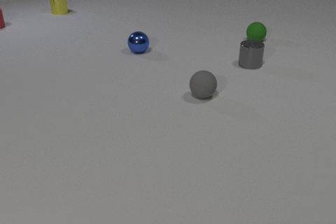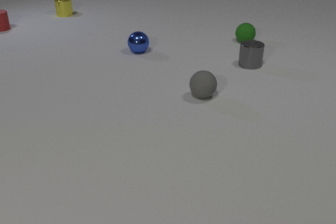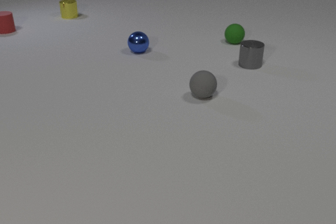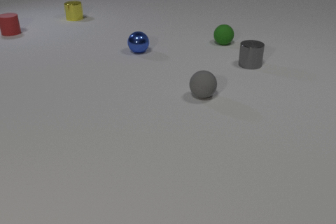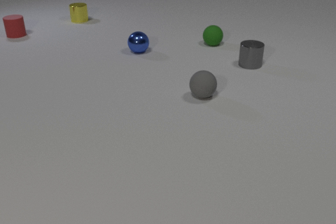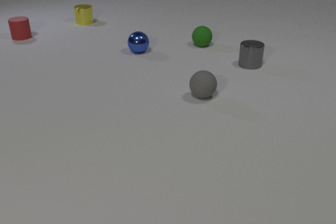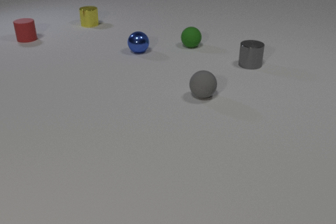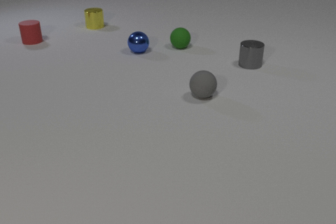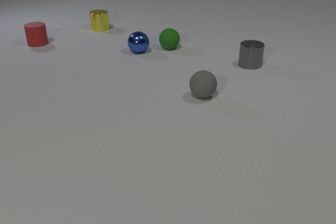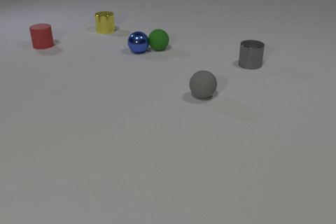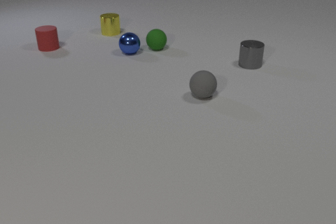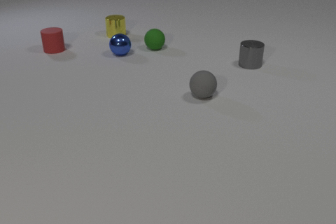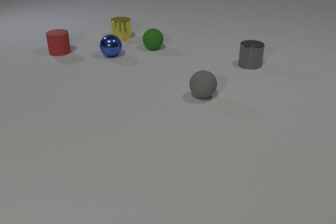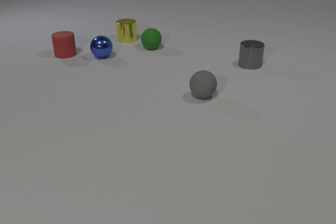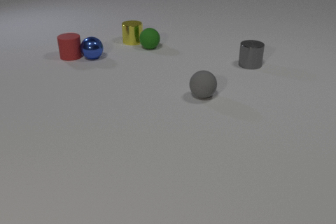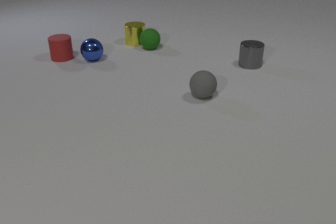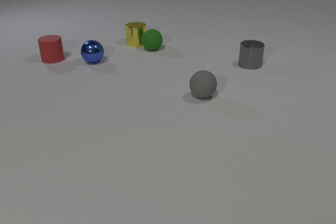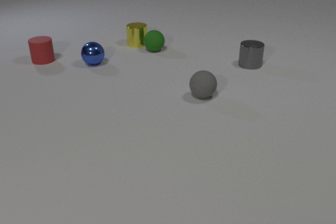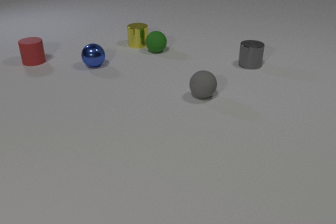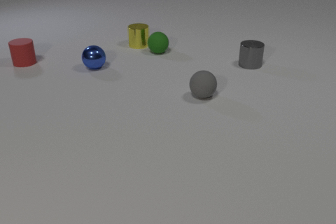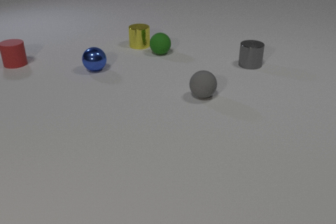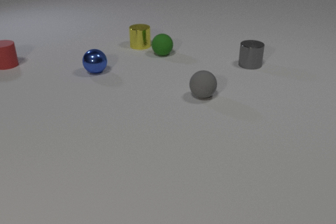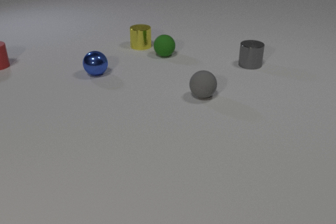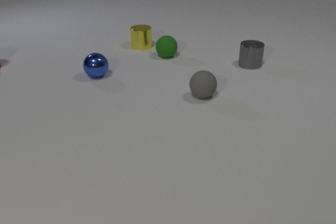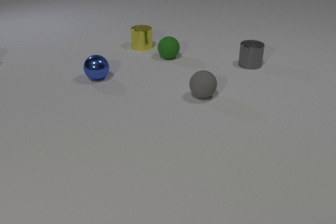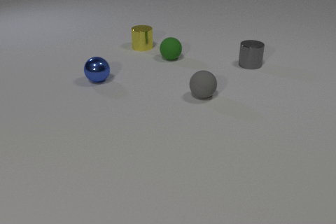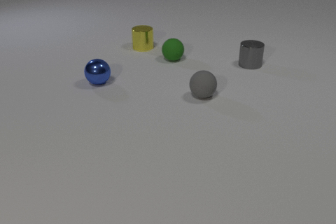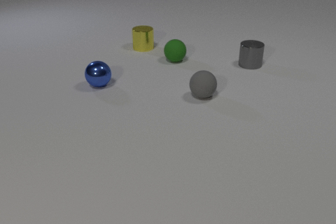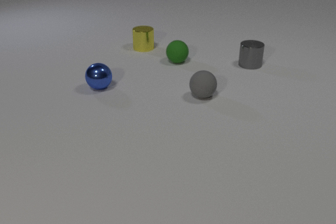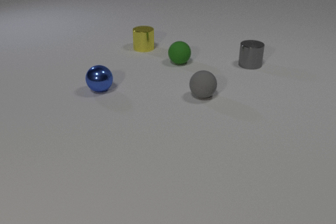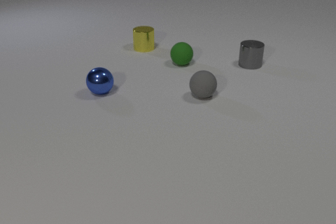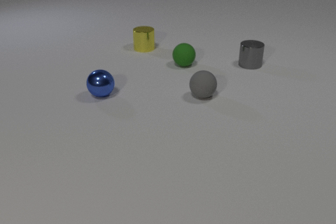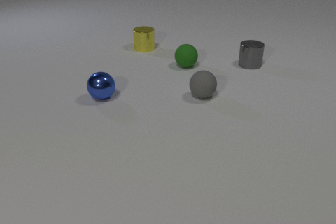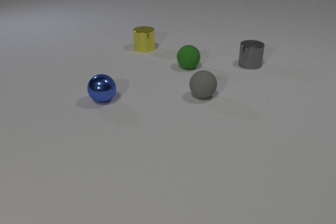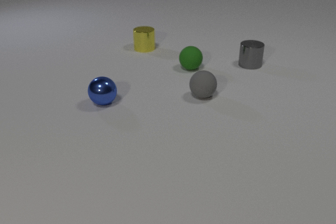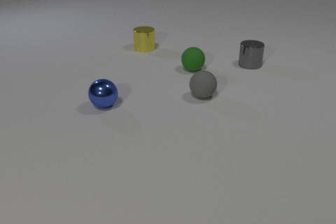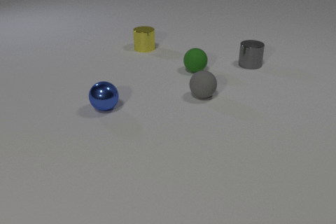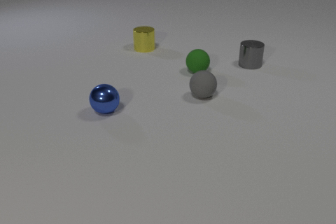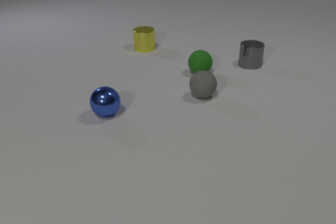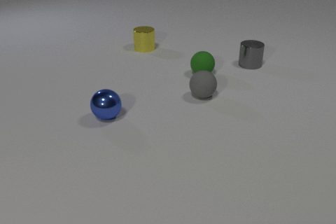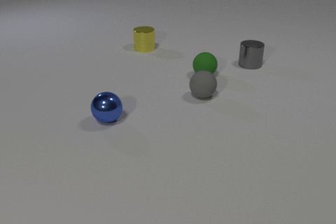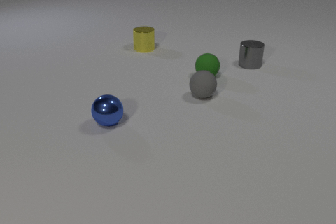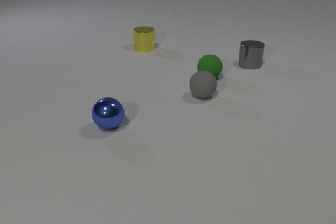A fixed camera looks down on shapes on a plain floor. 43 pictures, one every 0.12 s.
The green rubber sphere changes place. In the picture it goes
toward the camera.
The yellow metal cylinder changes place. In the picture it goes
toward the camera.
0.00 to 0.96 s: The green rubber sphere rolls to the left. The yellow metal cylinder slides toward the camera and to the right. The red rubber cylinder slides toward the camera and to the right.
0.96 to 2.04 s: The green rubber sphere rolls to the left. The blue metal sphere rolls to the left and toward the camera. The yellow metal cylinder slides toward the camera and to the right. The red rubber cylinder slides toward the camera. The green rubber sphere and the blue metal sphere collide. The blue metal sphere and the red rubber cylinder collide. The green rubber sphere and the yellow metal cylinder collide.
2.04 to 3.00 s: The green rubber sphere rolls toward the camera and to the right. The blue metal sphere rolls toward the camera. The yellow metal cylinder slides toward the camera and to the right. The red rubber cylinder slides to the left, leaves at the left edge.
3.00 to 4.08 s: The green rubber sphere rolls toward the camera and to the right. The blue metal sphere rolls toward the camera.
4.08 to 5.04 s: The green rubber sphere rolls toward the camera and to the right. The blue metal sphere rolls toward the camera.
What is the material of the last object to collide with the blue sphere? rubber.
How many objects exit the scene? 1.
What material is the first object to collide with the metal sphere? rubber.
